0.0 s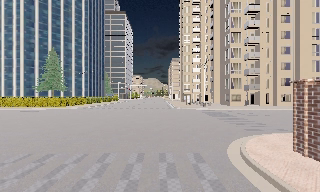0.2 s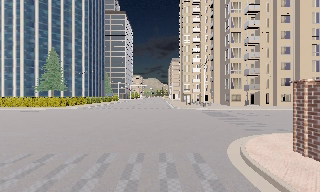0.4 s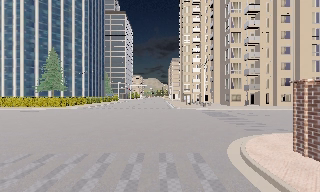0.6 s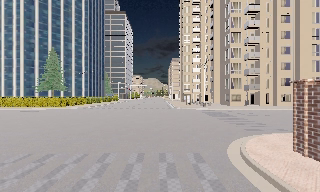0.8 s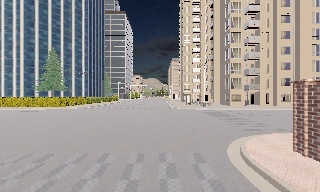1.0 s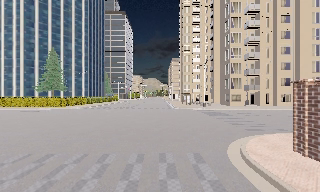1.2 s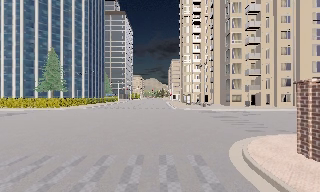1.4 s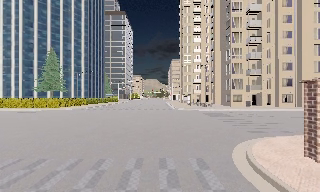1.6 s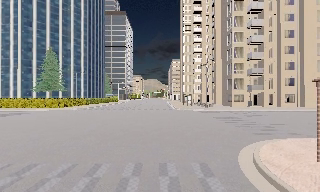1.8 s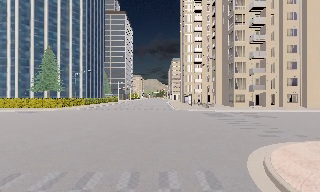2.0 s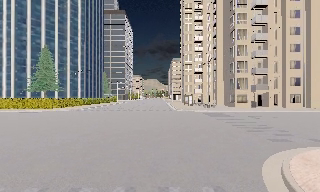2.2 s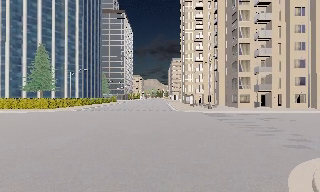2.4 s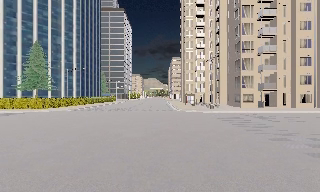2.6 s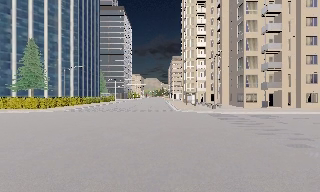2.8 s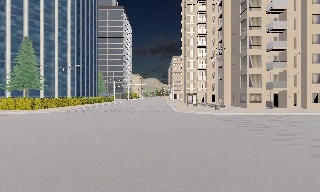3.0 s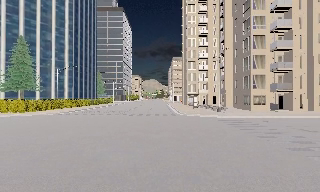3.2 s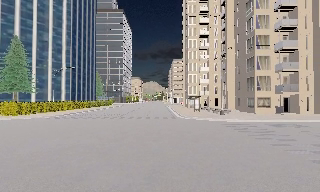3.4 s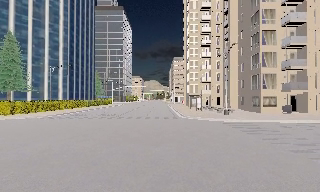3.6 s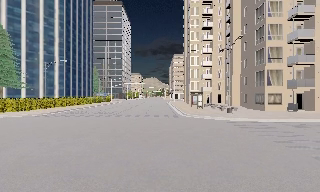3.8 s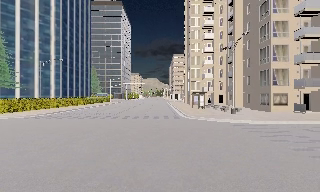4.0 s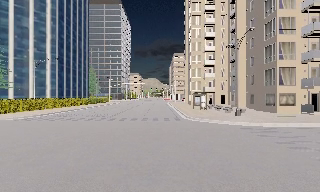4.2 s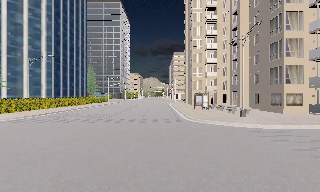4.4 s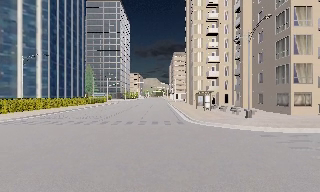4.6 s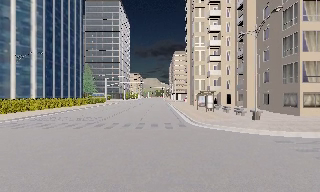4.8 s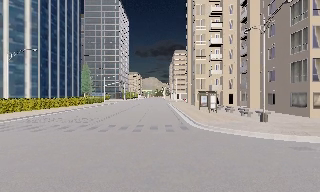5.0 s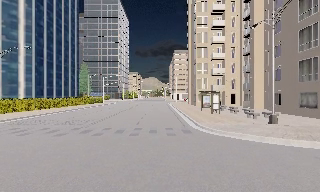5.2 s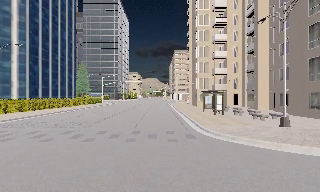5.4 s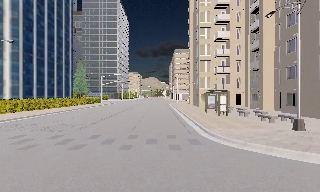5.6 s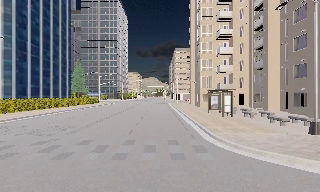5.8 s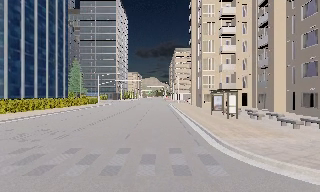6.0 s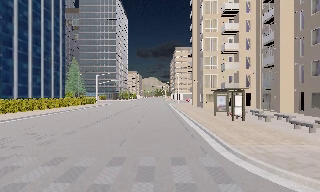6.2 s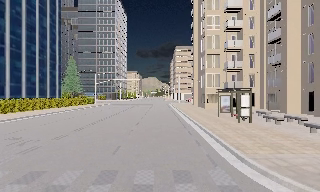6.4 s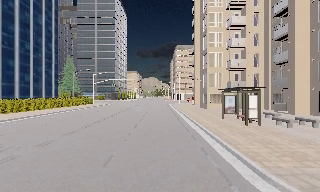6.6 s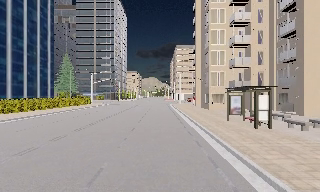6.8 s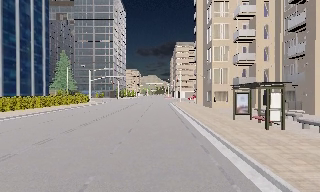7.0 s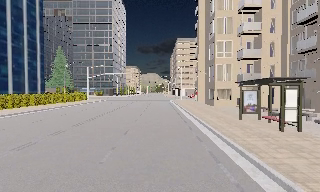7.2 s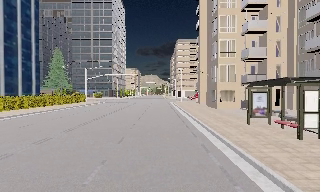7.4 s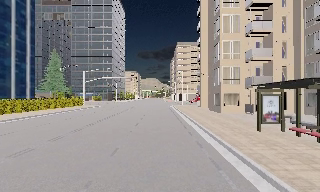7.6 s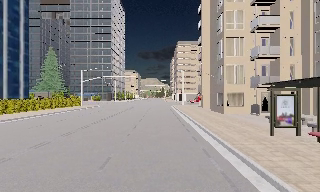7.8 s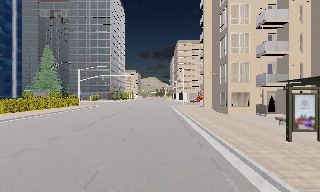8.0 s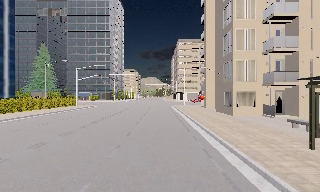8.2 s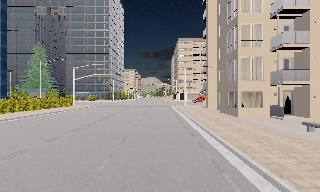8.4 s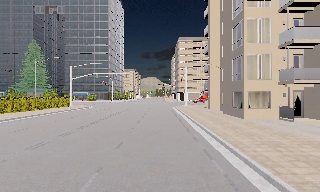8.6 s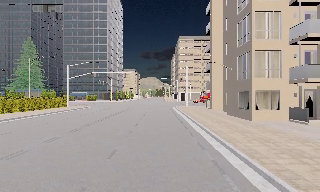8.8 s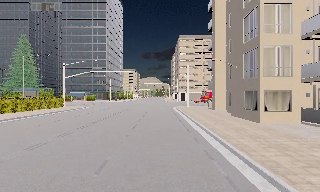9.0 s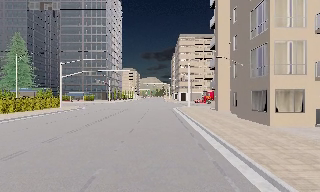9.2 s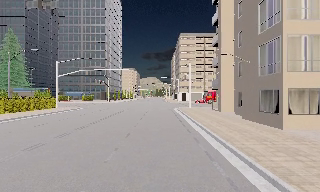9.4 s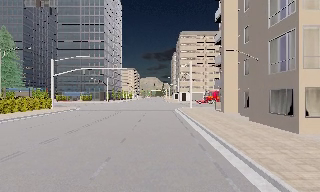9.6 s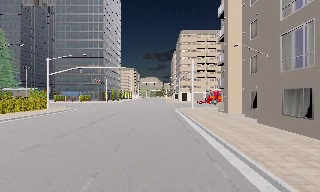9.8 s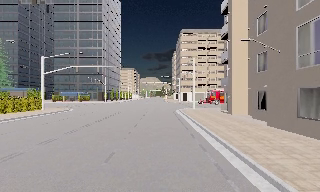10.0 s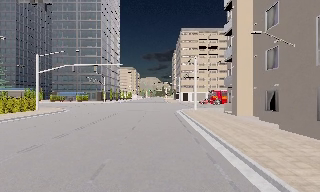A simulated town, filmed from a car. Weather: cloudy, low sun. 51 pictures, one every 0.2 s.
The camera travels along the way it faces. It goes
forward.
0.0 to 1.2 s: The camera shifts only a little, or ends up much as it began.
1.2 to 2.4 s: The camera travels forward, about 4 m, so what stands in front looms larger. It gains speed.
2.4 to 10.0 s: The camera travels forward, about 40 m, so what stands in front looms larger.
The film runs forward here.
